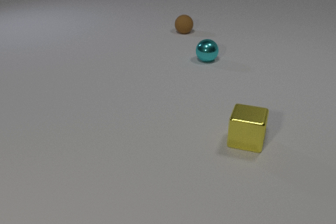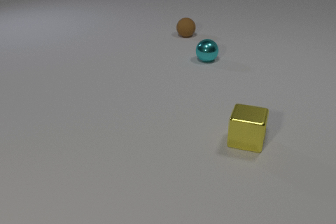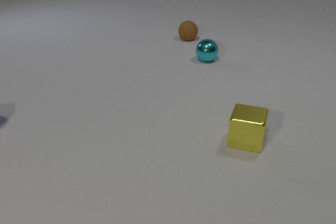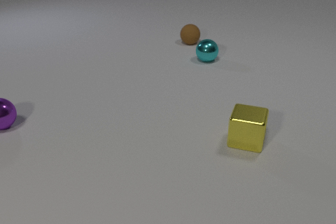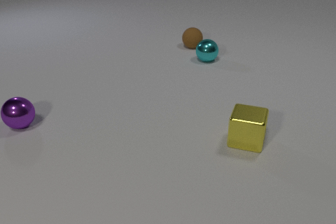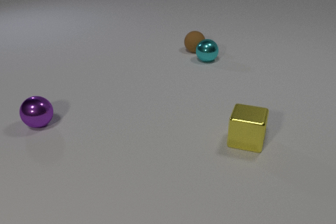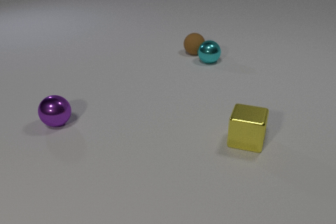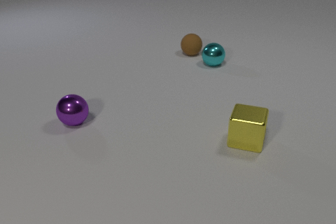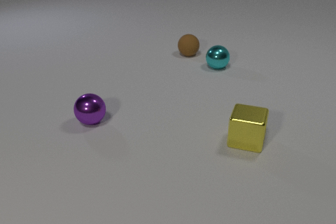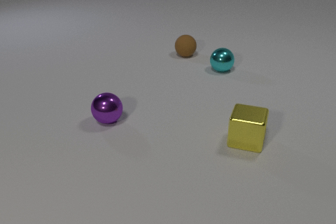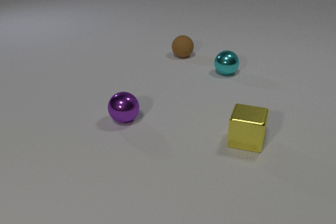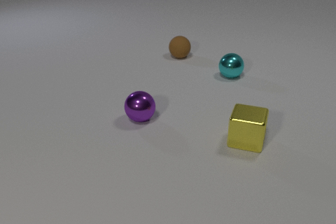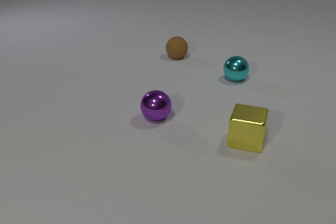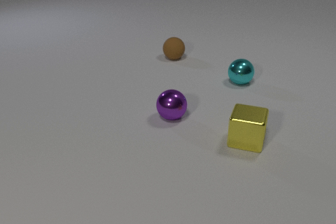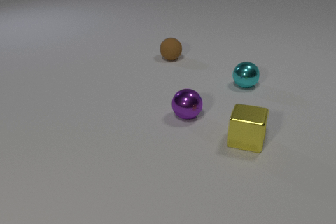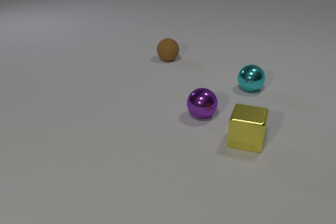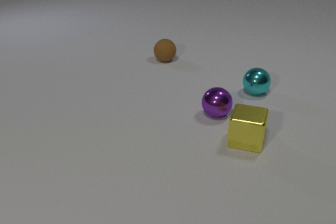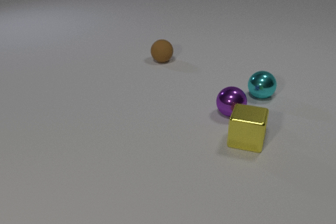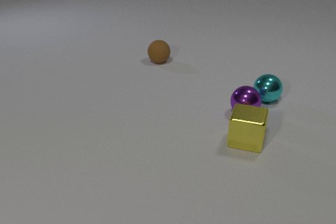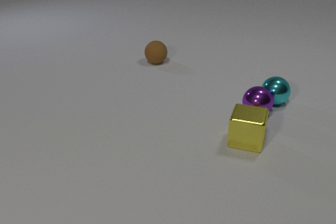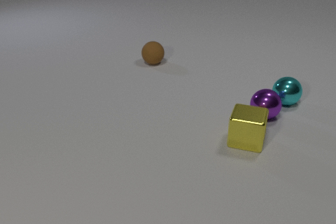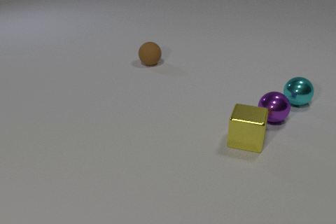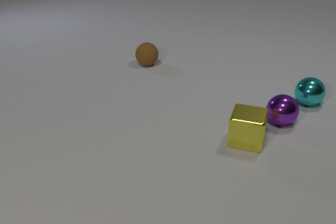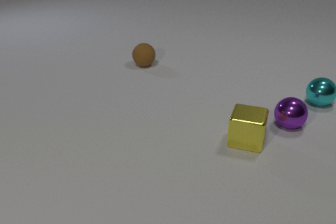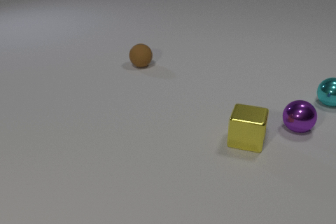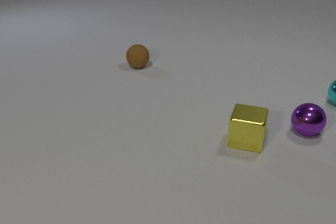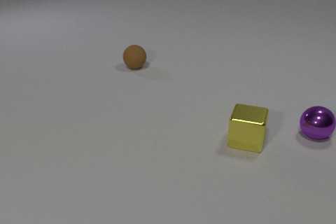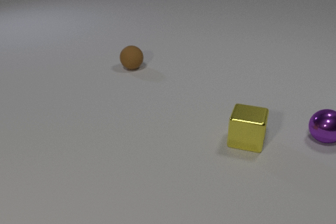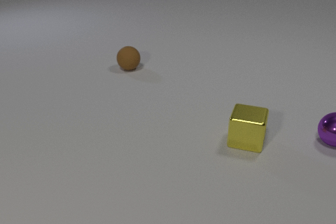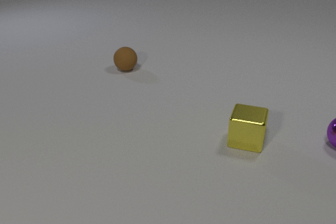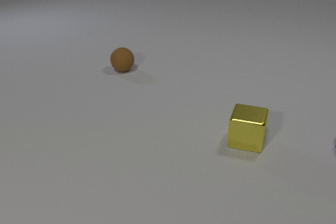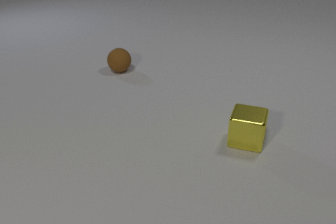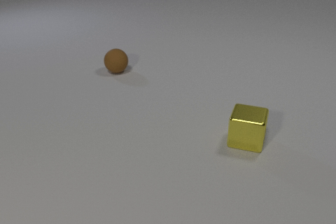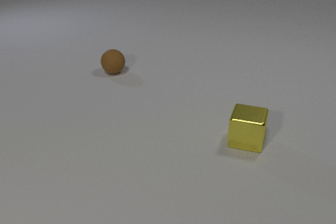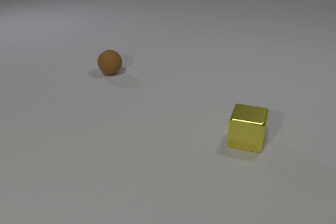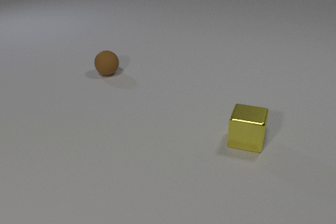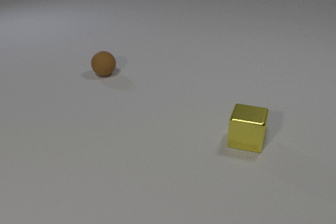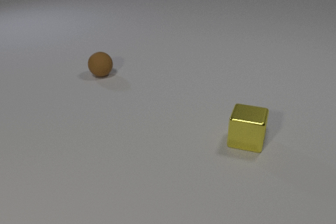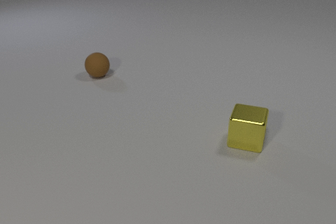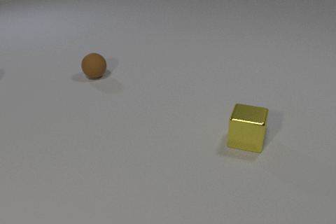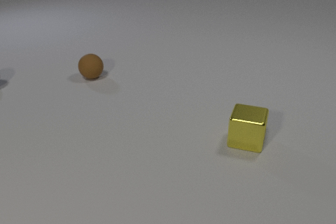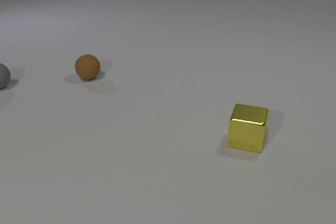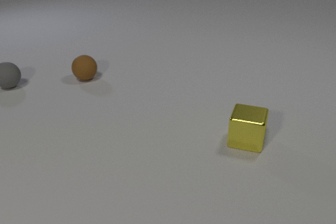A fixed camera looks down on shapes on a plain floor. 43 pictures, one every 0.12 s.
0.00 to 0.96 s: The brown rubber sphere rolls toward the camera. The cyan metal sphere rolls toward the camera and to the right. The purple metal sphere comes in at the left edge, rolls to the right. The brown rubber sphere and the cyan metal sphere collide.
0.96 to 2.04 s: The brown rubber sphere rolls to the left and toward the camera. The cyan metal sphere rolls toward the camera and to the right. The purple metal sphere rolls to the right.
2.04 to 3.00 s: The brown rubber sphere rolls to the left and toward the camera. The cyan metal sphere rolls to the right. The purple metal sphere rolls to the right. The cyan metal sphere and the purple metal sphere collide.
3.00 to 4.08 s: The brown rubber sphere rolls to the left and toward the camera. The cyan metal sphere rolls to the right, leaves at the right edge. The purple metal sphere rolls to the right, leaves at the right edge.
4.08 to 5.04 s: The brown rubber sphere rolls to the left. The gray rubber sphere comes in at the left edge, rolls to the right.
How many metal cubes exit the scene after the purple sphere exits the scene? 0.
How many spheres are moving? 4.
What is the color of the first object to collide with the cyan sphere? brown.
